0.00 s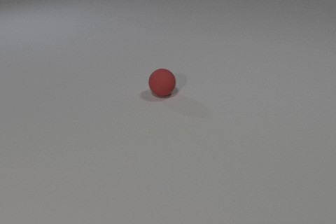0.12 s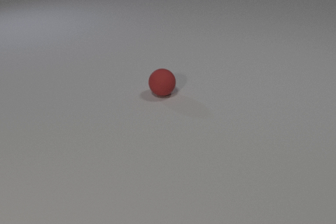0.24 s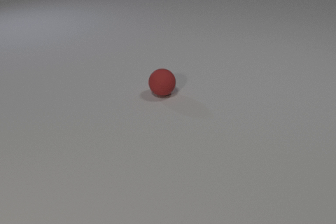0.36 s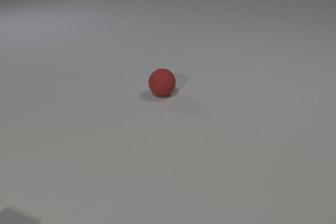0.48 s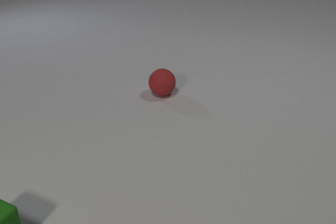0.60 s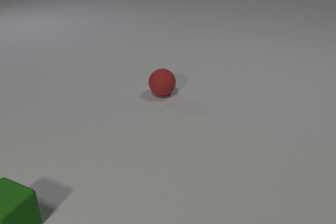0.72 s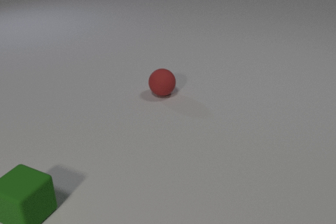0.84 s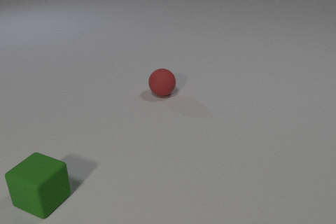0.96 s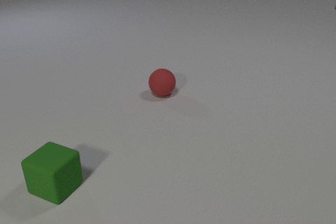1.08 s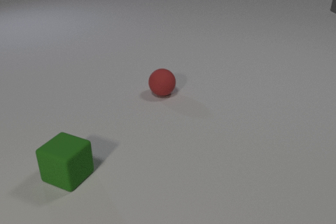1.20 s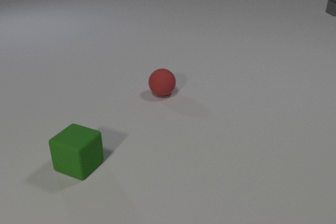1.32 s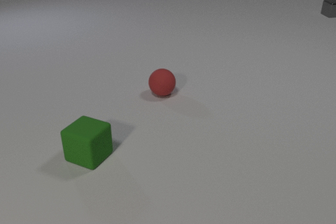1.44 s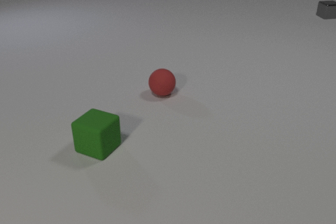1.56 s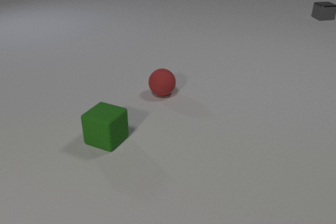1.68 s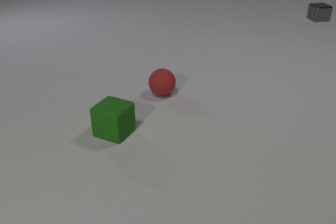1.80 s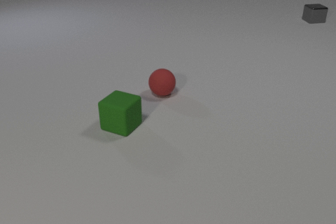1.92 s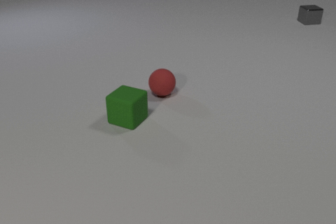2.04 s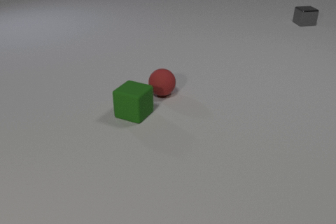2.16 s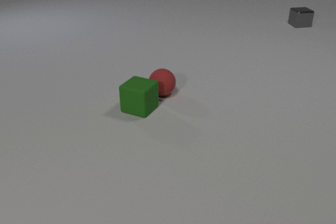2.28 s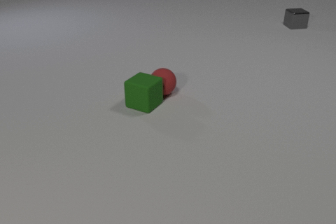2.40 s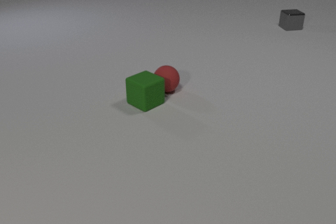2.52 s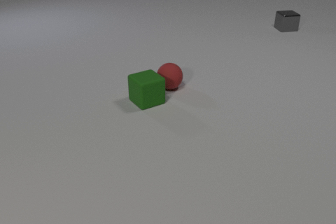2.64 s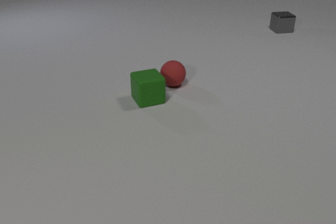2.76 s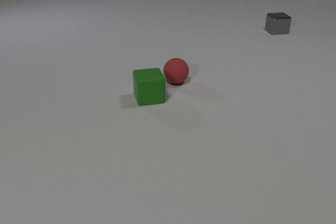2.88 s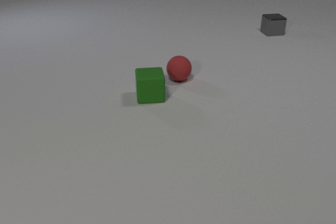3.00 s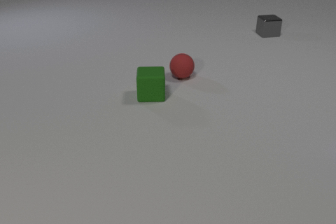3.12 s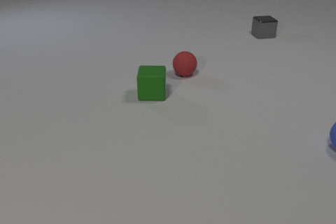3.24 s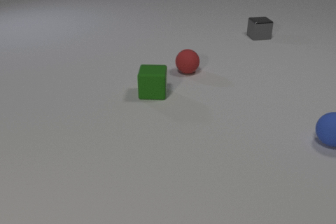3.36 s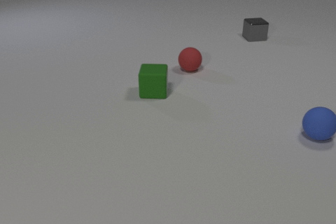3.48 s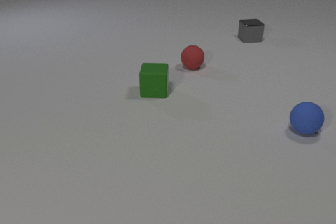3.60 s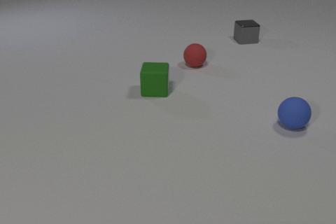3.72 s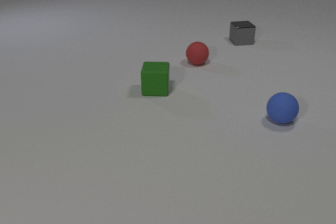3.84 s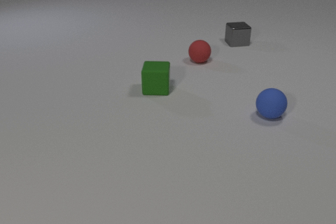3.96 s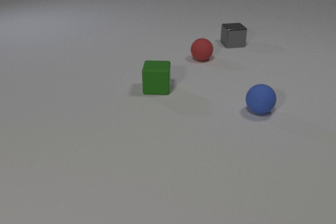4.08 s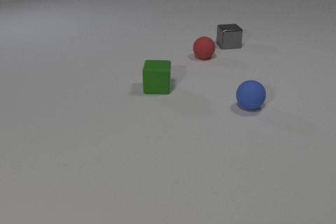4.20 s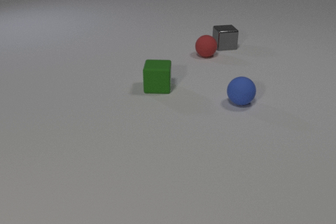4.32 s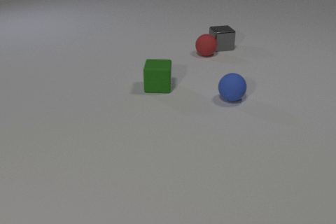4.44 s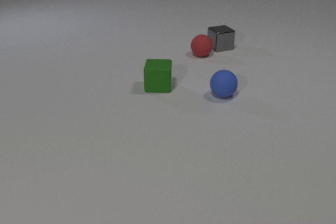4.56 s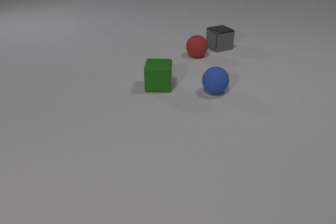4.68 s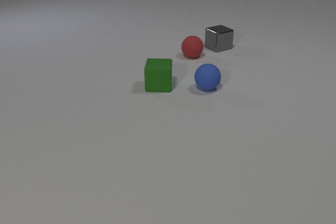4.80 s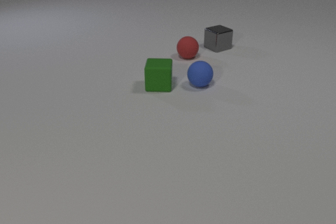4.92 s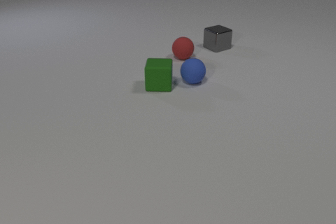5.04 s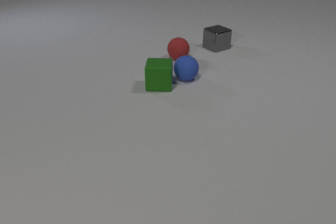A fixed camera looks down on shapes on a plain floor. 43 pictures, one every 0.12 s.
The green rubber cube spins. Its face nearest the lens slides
to the left.
The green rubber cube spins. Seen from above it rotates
clockwise.
0.00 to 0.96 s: The green rubber cube comes in at the bottom edge, slides to the right and away from the camera.
0.96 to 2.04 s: The green rubber cube slides away from the camera and to the right. The gray metal cube slides toward the camera and to the left.
2.04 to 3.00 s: The green rubber cube slides away from the camera and to the right, spins clockwise seen from above by about 60 degrees, its near face sliding to the left. The red rubber sphere rolls away from the camera and to the right. The gray metal cube slides toward the camera and to the left. The green rubber cube and the red rubber sphere collide.
3.00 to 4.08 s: The green rubber cube slides away from the camera. The red rubber sphere rolls away from the camera and to the right. The gray metal cube slides toward the camera and to the left. The blue rubber sphere comes in at the right edge, rolls to the left and away from the camera.
4.08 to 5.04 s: The green rubber cube slides away from the camera. The red rubber sphere rolls to the left. The gray metal cube slides to the left and toward the camera, spins counterclockwise seen from above by about 30 degrees, its near face sliding to the right. The blue rubber sphere rolls to the left and away from the camera. The red rubber sphere and the gray metal cube collide.
What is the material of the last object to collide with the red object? metal.
What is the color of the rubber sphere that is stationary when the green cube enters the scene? red.
What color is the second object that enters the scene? gray.
